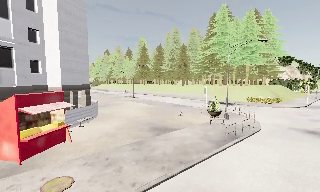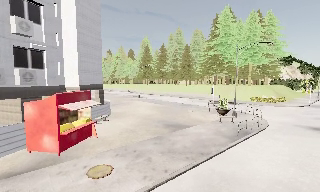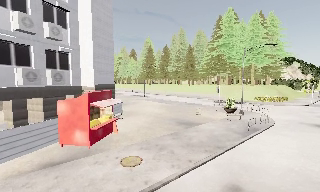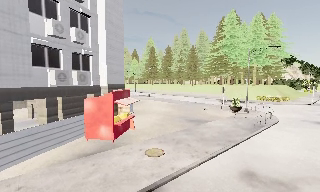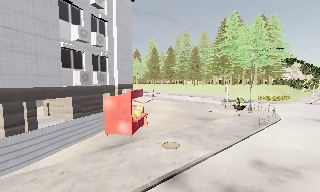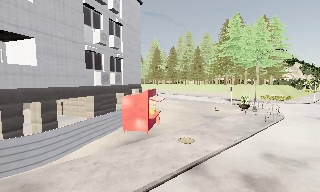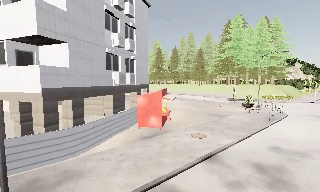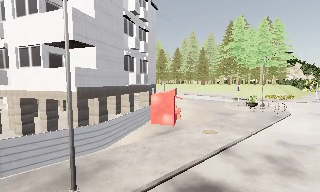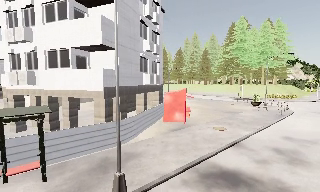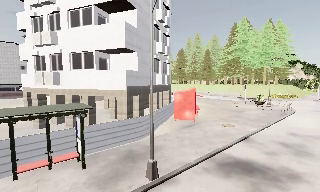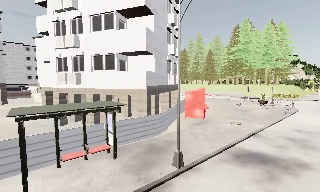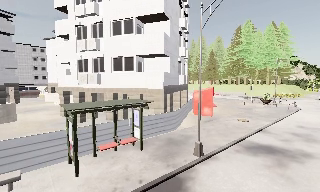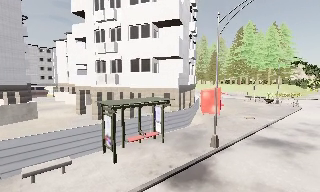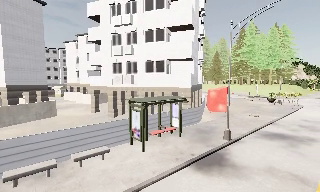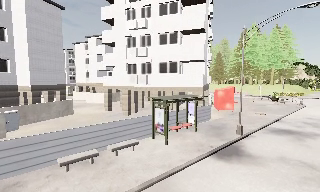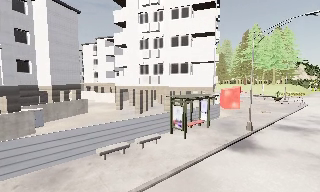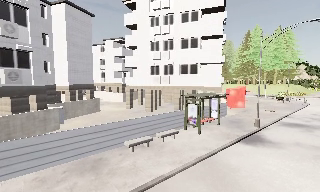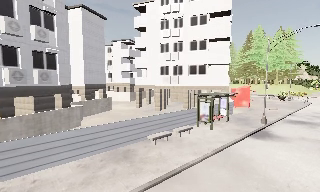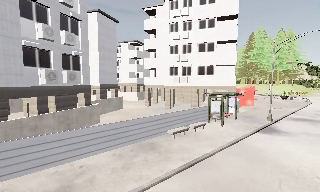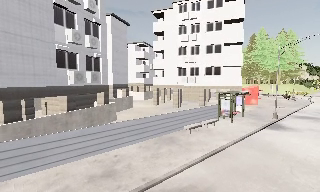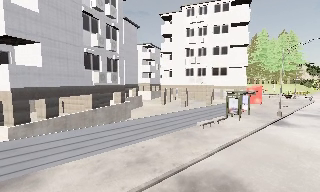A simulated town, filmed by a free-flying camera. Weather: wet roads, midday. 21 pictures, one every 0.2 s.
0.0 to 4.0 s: The camera travels to its left and backward, about 30 m, so close, fixed things drift to the right.
The film runs backward here.
